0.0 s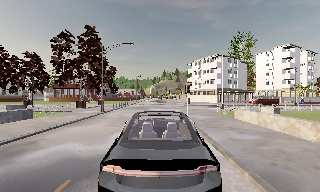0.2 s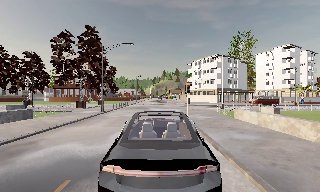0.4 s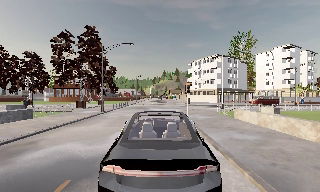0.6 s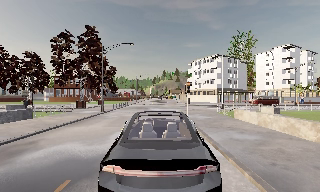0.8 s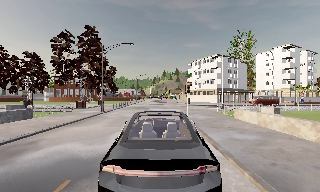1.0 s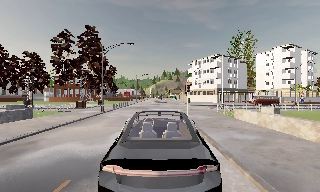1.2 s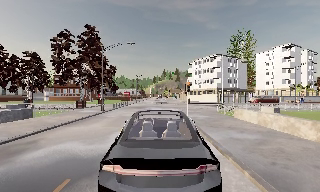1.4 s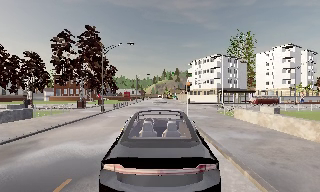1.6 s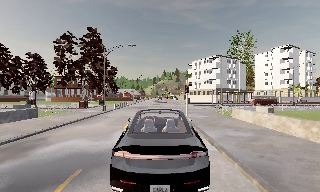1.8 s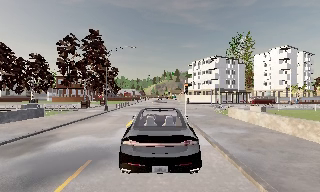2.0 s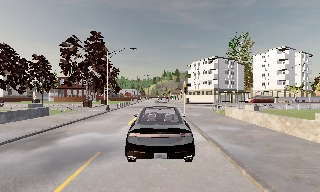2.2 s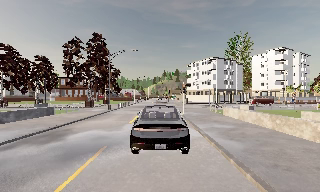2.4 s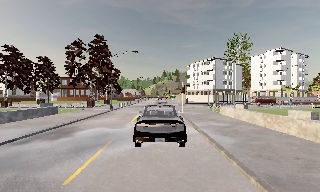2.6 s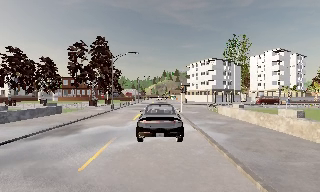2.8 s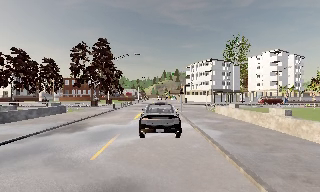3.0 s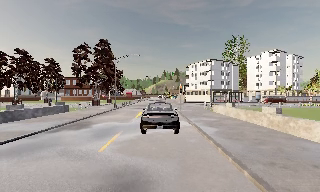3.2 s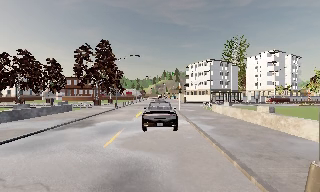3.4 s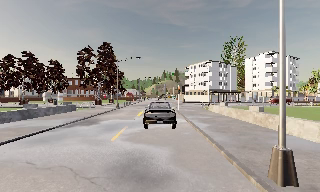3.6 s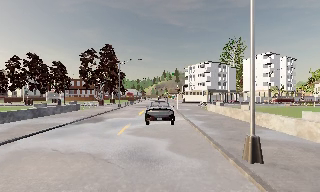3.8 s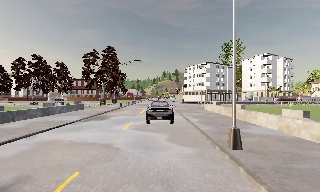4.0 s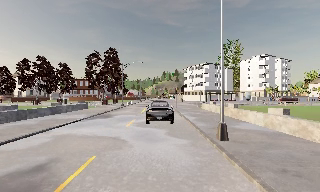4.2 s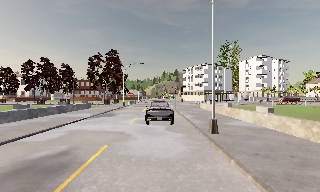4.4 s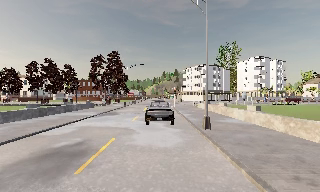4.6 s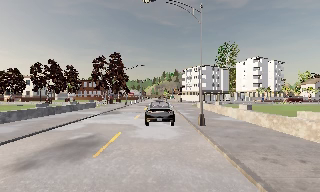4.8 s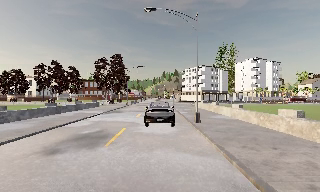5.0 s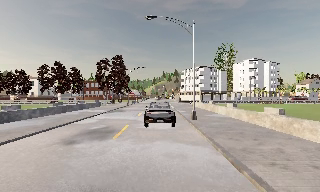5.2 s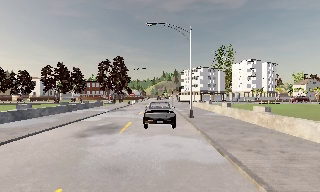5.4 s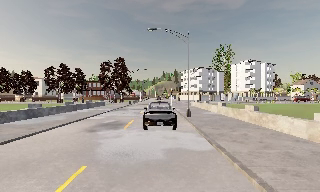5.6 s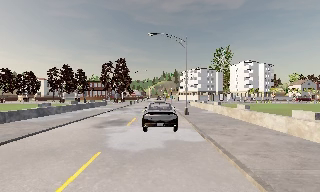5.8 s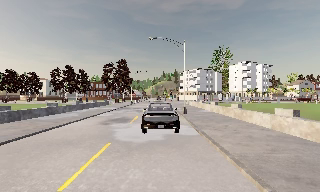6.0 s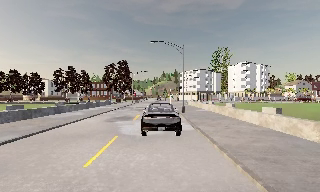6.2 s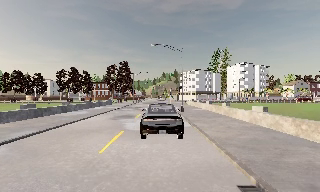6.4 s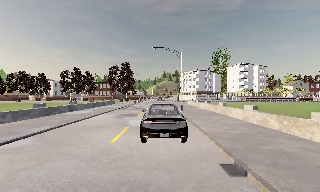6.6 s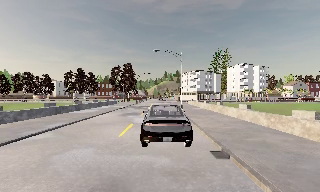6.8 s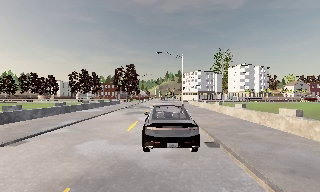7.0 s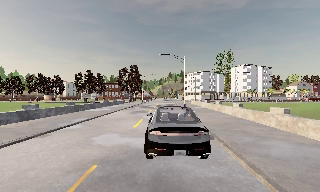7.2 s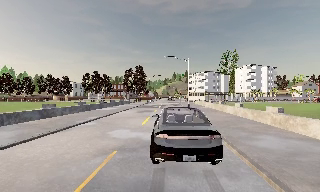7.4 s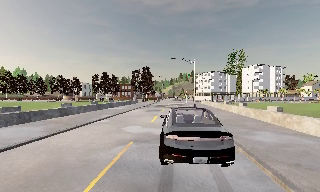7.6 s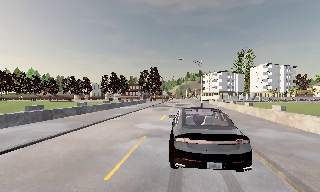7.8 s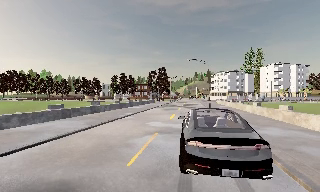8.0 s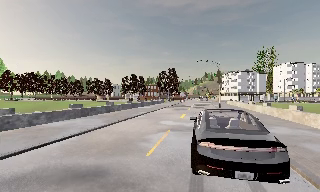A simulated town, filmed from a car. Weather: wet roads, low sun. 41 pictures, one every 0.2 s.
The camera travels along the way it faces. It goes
backward.
0.0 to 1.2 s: The camera keeps its place and its aim.
1.2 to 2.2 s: The camera travels backward, about 2.5 m, so what stands in front gets smaller. It gains speed.
2.2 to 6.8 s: The camera travels backward, about 20 m, so what stands in front gets smaller.
6.8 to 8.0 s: The camera swings to its left by about 15 degrees, and the scene slides to the right. It travels backward, about 5 m, so what stands in front gets smaller.
The film runs backward here.
